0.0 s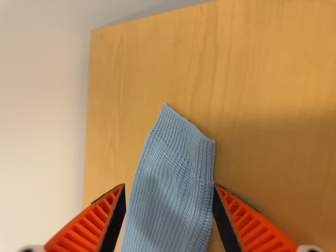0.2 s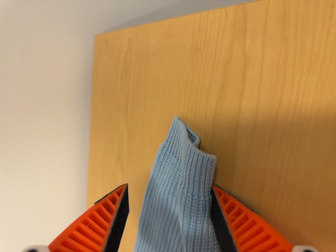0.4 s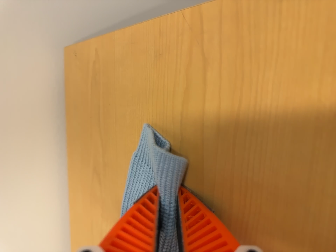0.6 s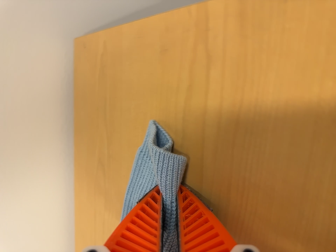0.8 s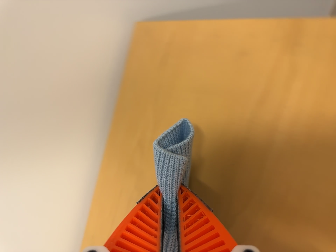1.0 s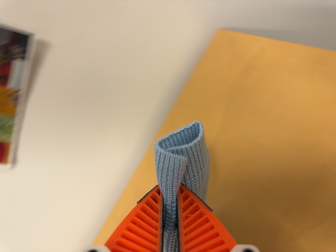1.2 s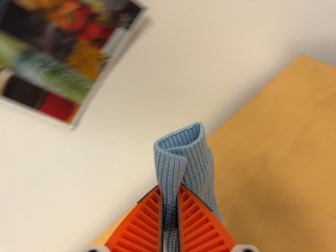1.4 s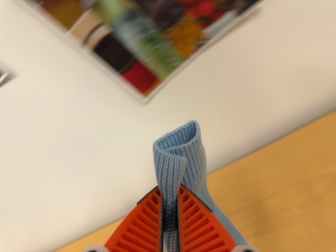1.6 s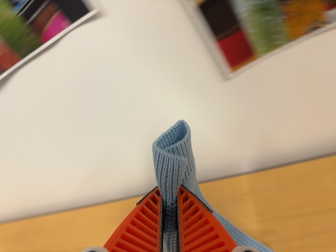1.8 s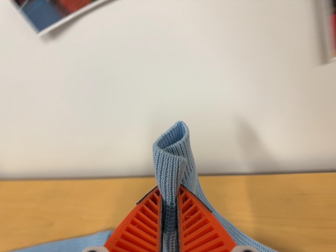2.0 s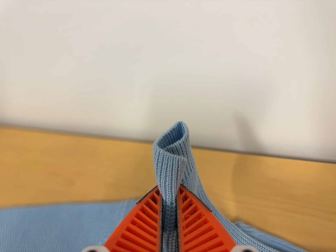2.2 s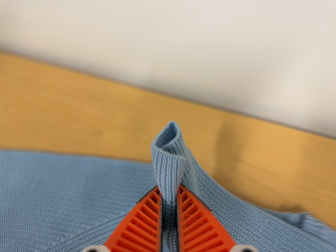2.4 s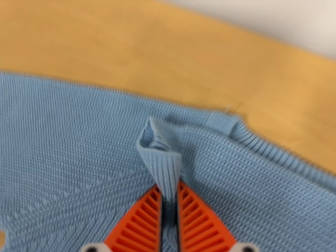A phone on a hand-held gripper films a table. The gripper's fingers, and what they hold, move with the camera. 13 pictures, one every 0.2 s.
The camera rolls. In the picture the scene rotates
clockwise.
The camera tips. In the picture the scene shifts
upward.
0.0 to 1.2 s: The camera travels to its left, about 24 cm, so close, fixed things drift to the right. It rolls about its line of sight by about 40 degrees, and the scene rotates clockwise.
1.2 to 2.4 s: The camera pans to its left by about 10 degrees. It travels to its left and forward, about 50 cm, so close, fixed things drift to the right. Its aim tips toward the bottom of its view by about 40 degrees, and the scene shifts upward. It rolls about its line of sight by about 60 degrees, and the scene rotates clockwise.
The film runs forward here.
